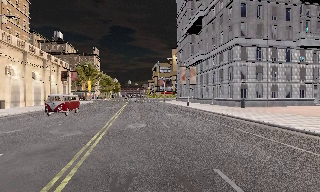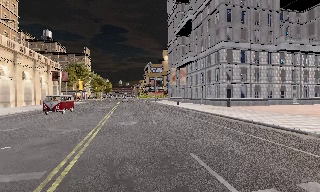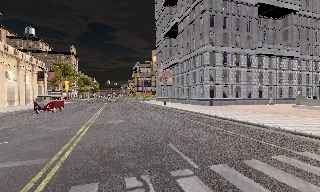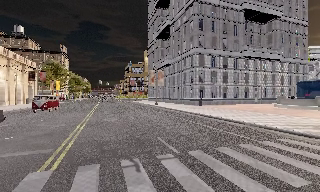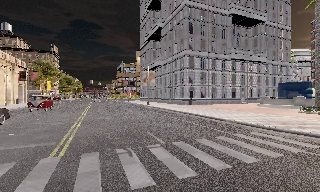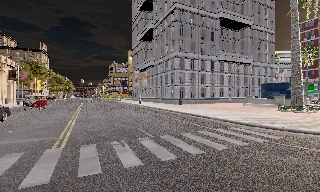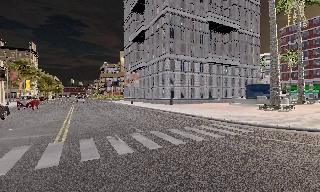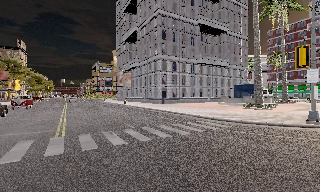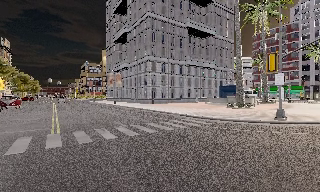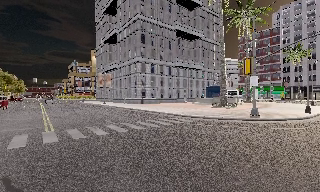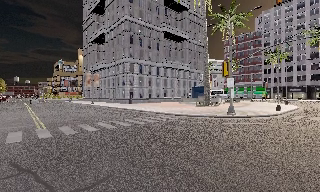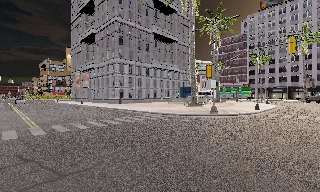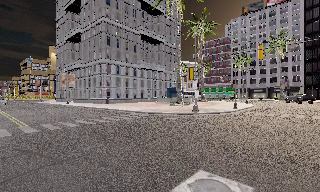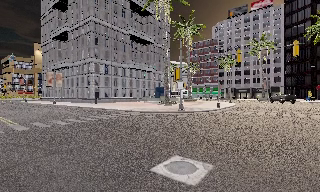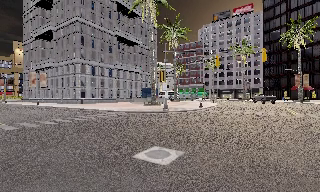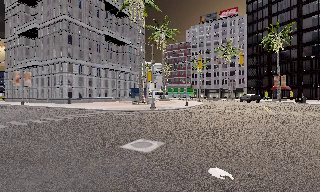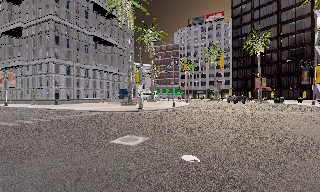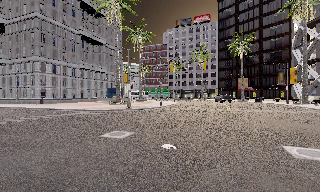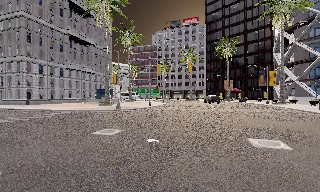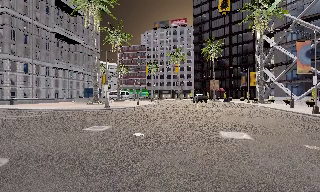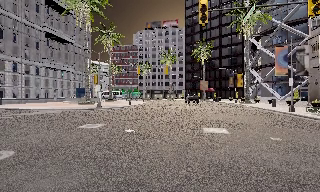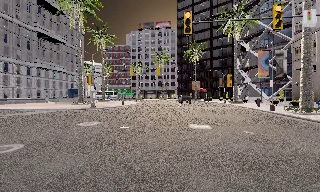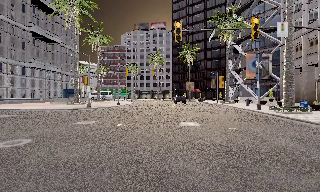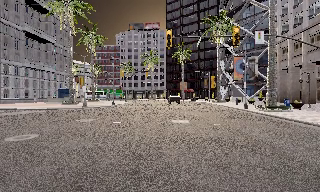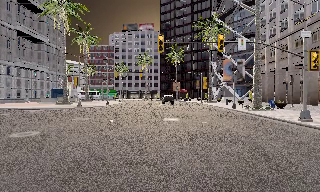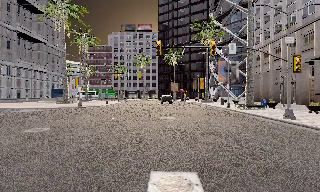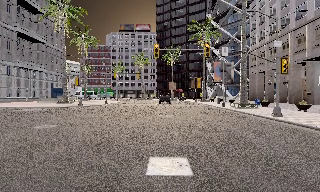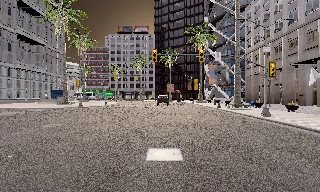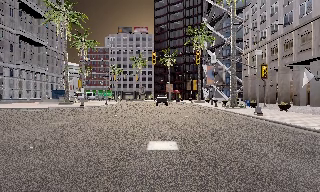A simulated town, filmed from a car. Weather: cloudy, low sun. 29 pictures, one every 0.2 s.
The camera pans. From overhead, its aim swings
clockwise.
The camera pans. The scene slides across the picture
to the left.
0.0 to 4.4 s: The scene slides to the left, as the camera pans about 75 degrees to its right. It travels backward, about 20 m.
4.4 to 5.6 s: The camera travels backward, about 6 m, so what stands in front gets smaller.
The film runs backward here.
